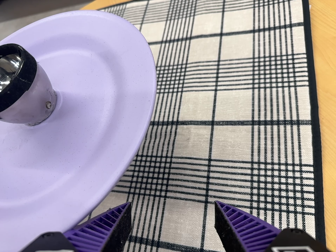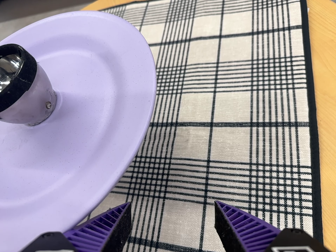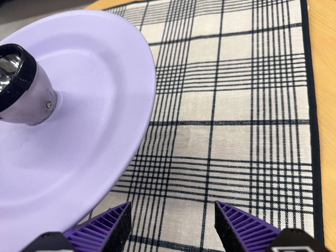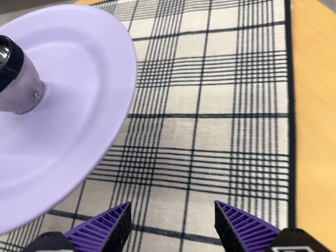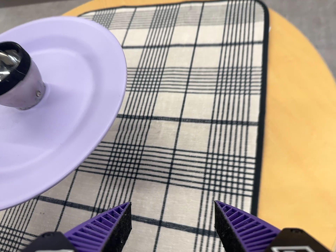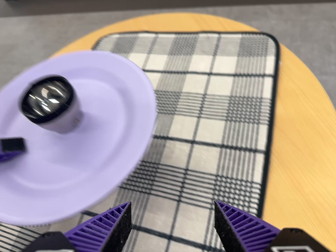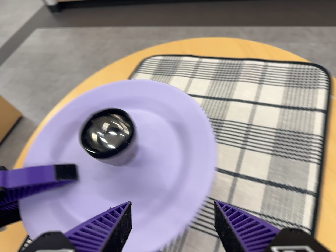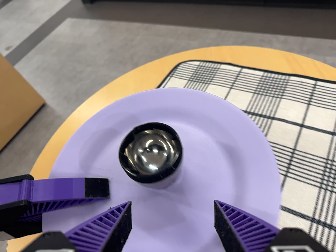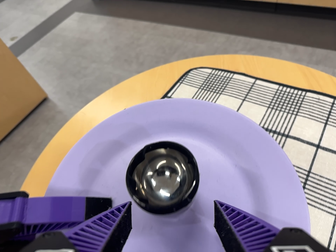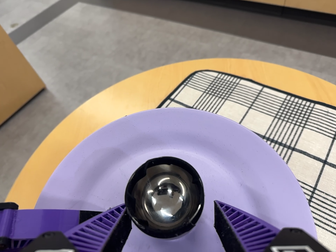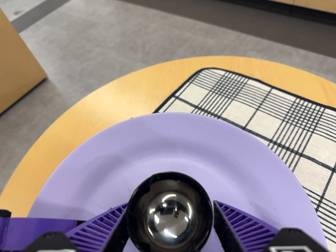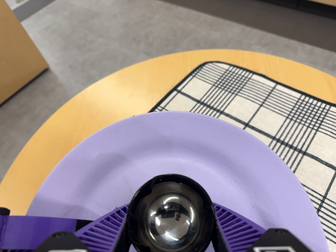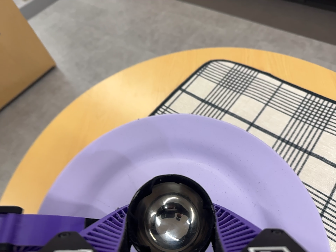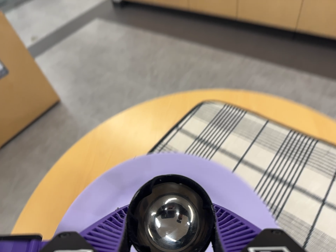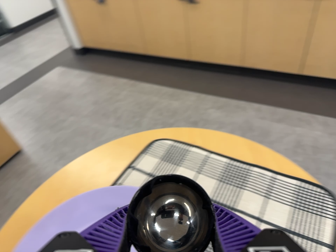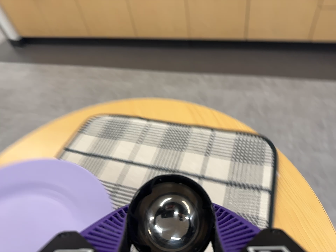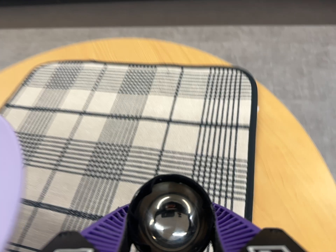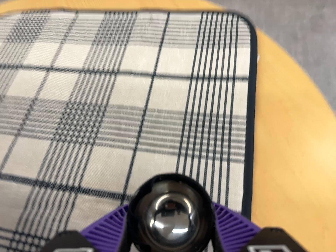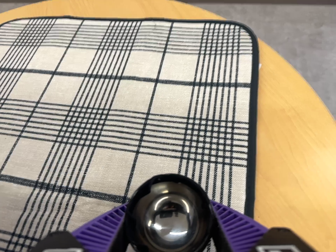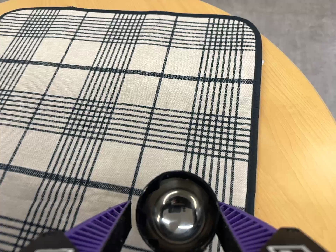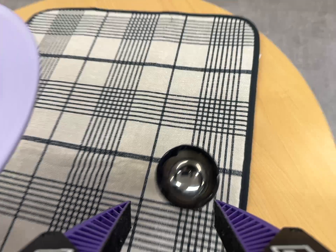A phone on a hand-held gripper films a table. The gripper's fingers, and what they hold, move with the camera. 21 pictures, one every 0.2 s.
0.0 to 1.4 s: The camera travels toward the top of its view, to its left and backward, about 10 cm, so close, fixed things drift downward. It rolls about its line of sight by about 20 degrees, and the scene rotates clockwise.
1.4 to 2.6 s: The camera travels toward the top of its view, about 7 cm, so close, fixed things drift downward. It rolls about its line of sight by about 10 degrees, and the scene rotates clockwise.
2.6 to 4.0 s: The camera pans to its right by about 20 degrees. It travels to its right and toward the bottom of its view, about 18 cm, so close, fixed things drift to the left. Its aim tips toward the bottom of its view by about 10 degrees, and the scene shifts upward. It rolls about its line of sight by about 15 degrees, and the scene rotates counterclockwise.
The film runs forward here.
